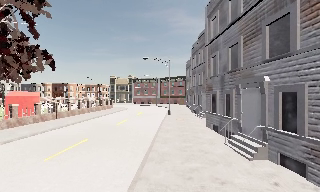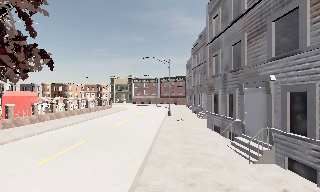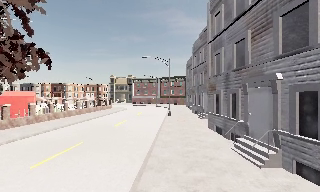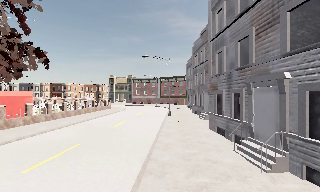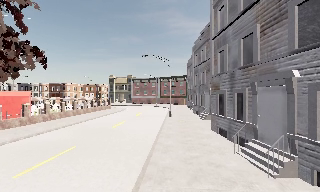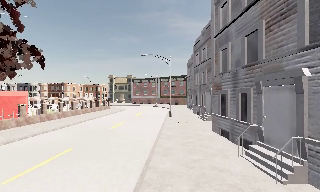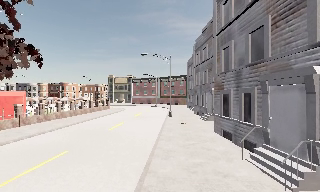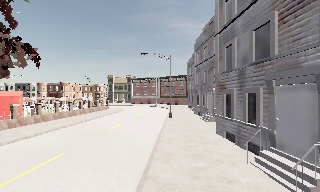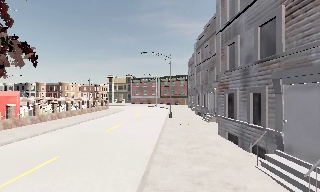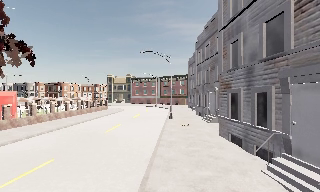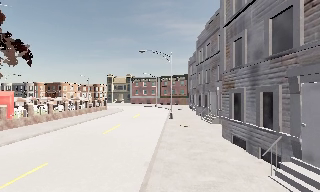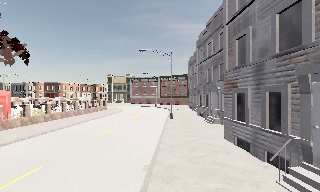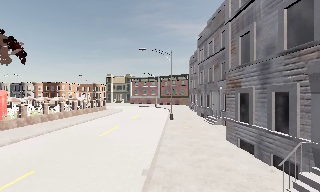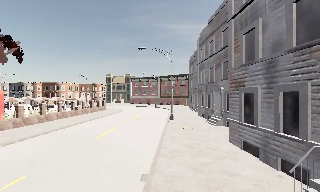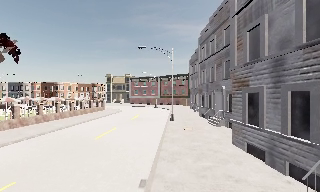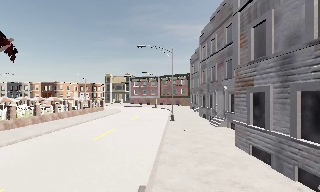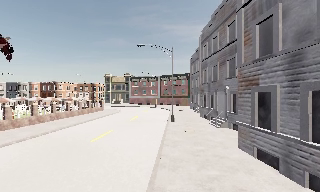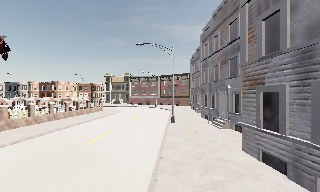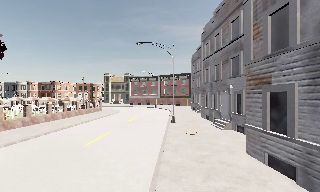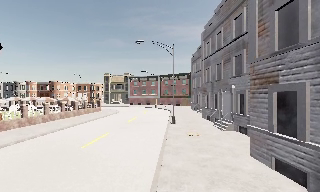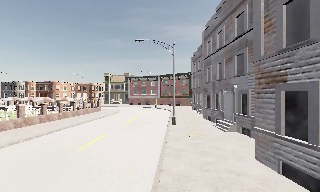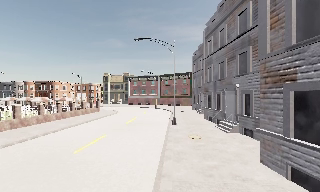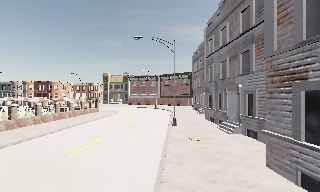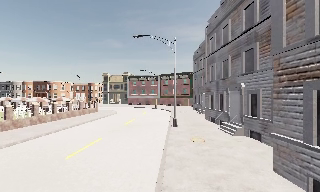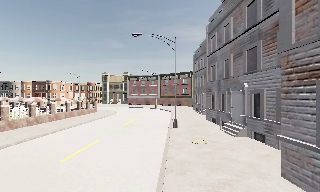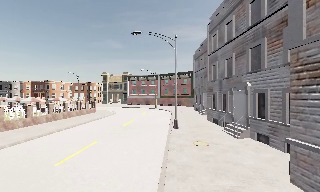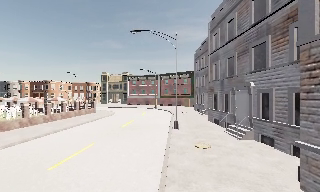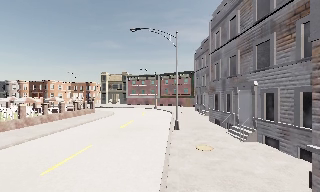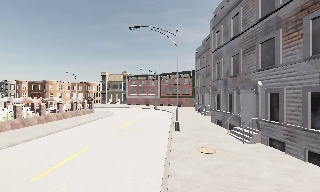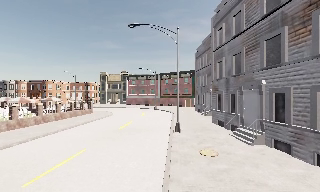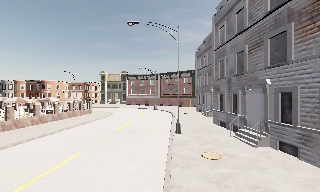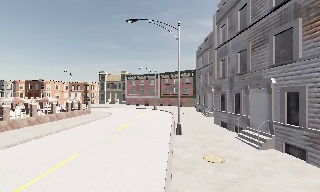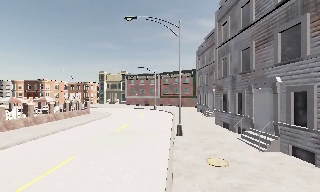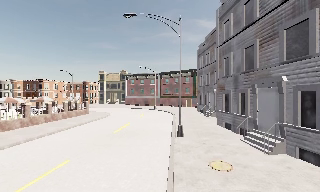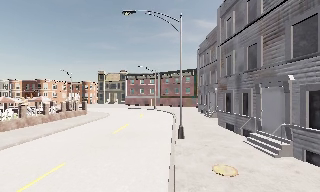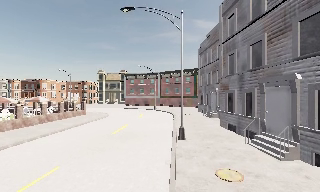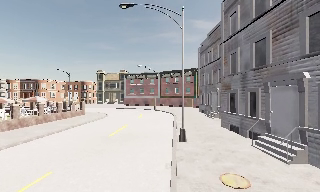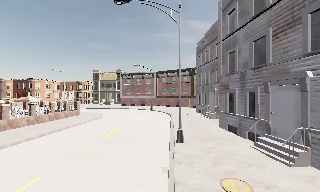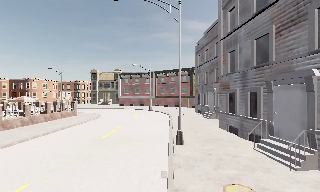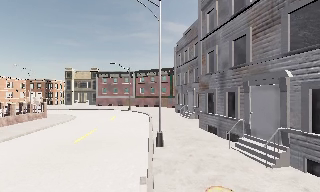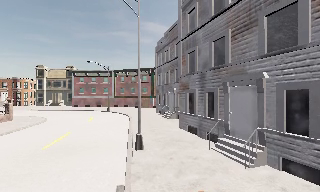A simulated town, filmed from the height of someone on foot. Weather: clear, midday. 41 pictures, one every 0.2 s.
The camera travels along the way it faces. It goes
forward.
0.0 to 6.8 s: The camera travels forward, about 12 m, so what stands in front looms larger.
6.8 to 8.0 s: The scene slides to the left, as the camera pans about 15 degrees to its right. It travels forward, about 2 m, so what stands in front looms larger.
The film runs forward here.
